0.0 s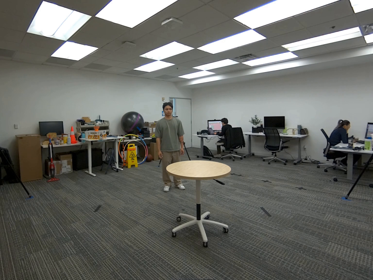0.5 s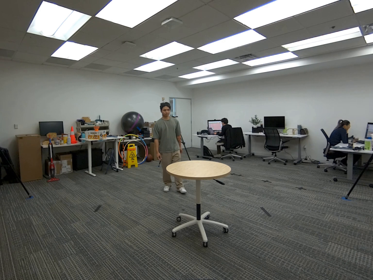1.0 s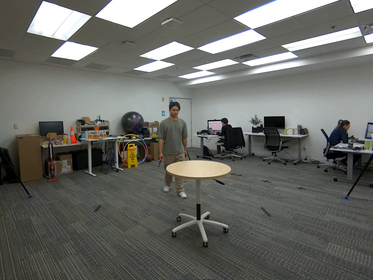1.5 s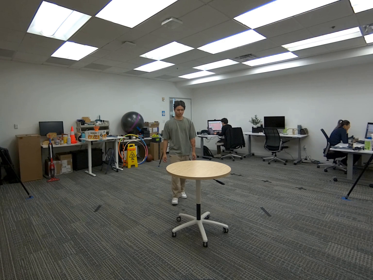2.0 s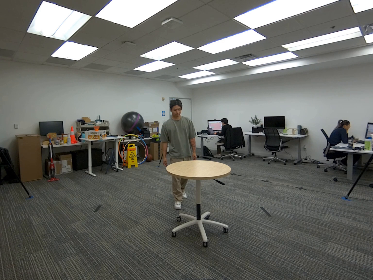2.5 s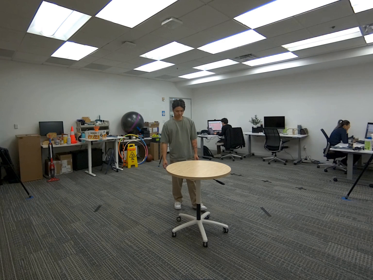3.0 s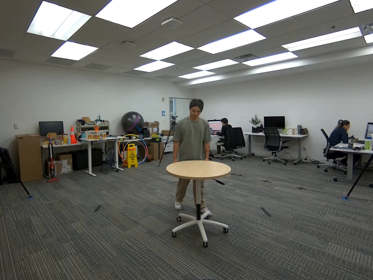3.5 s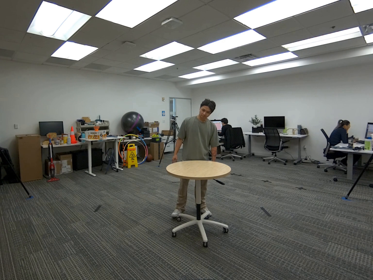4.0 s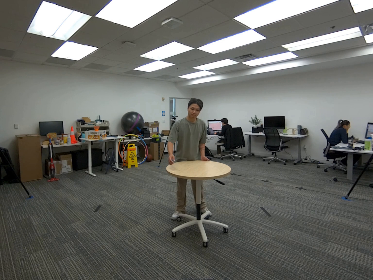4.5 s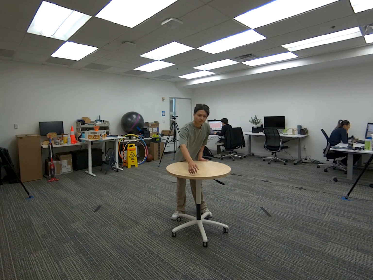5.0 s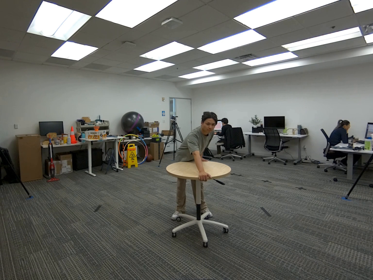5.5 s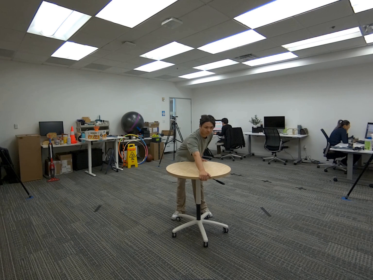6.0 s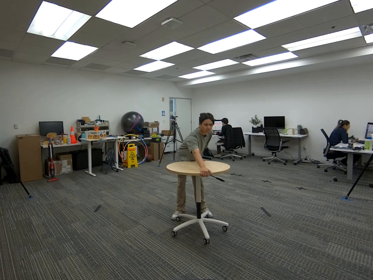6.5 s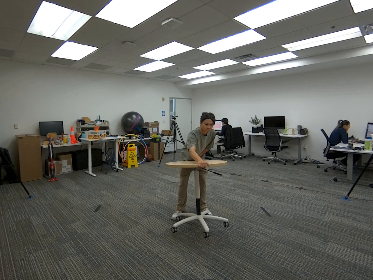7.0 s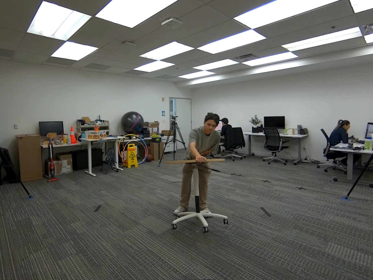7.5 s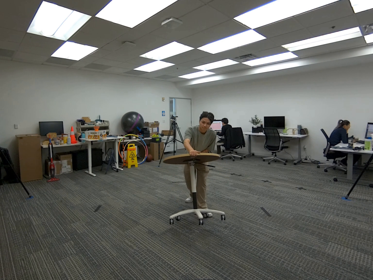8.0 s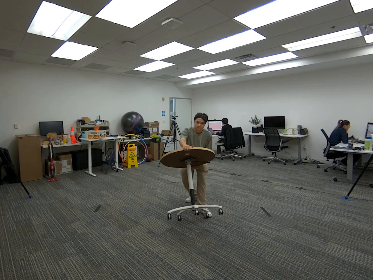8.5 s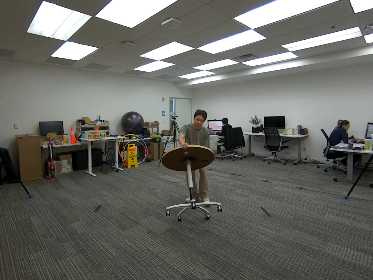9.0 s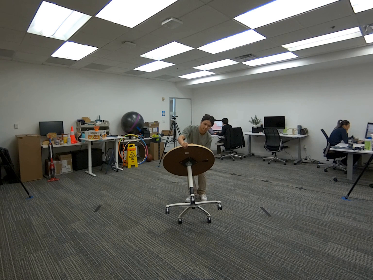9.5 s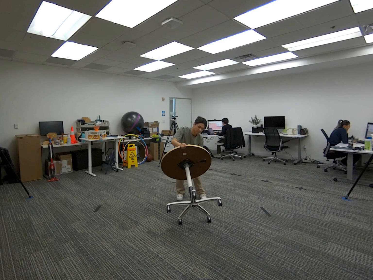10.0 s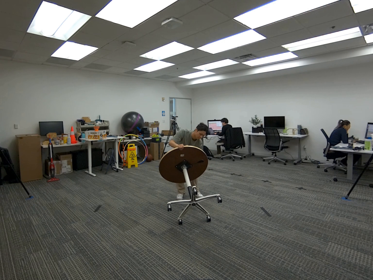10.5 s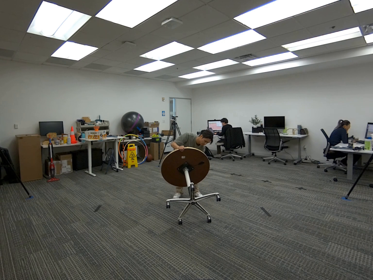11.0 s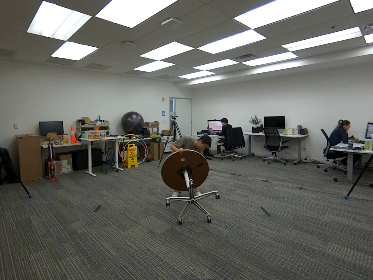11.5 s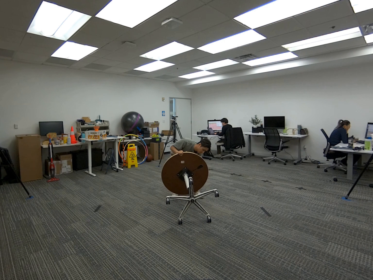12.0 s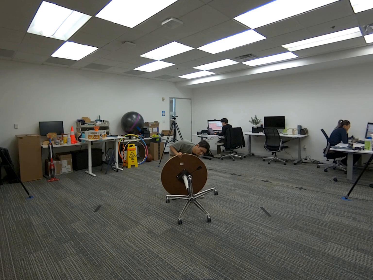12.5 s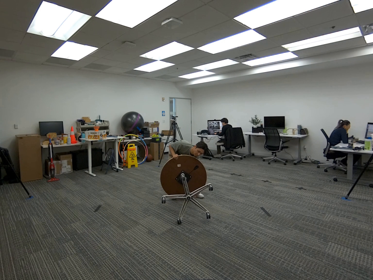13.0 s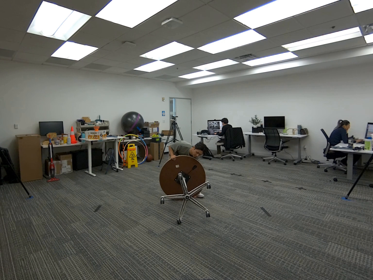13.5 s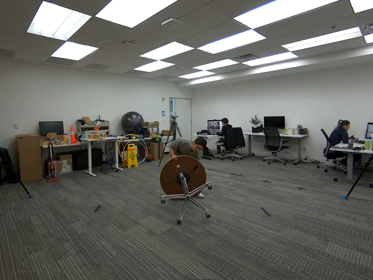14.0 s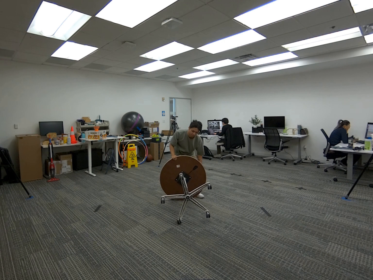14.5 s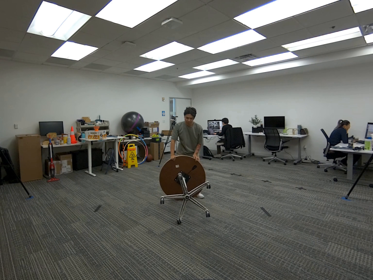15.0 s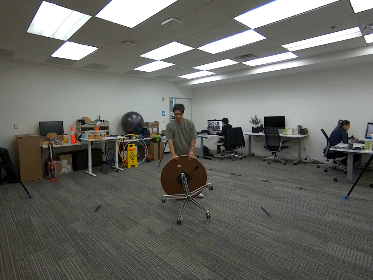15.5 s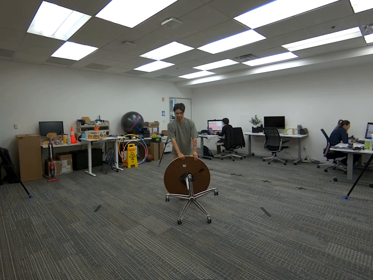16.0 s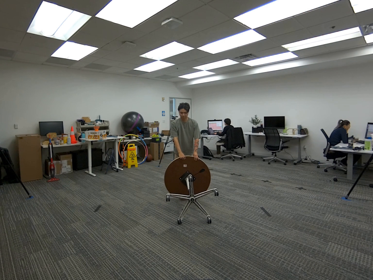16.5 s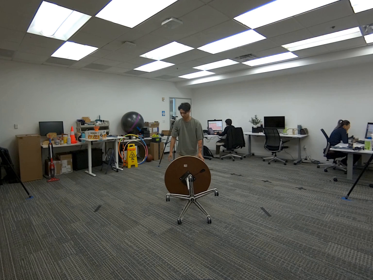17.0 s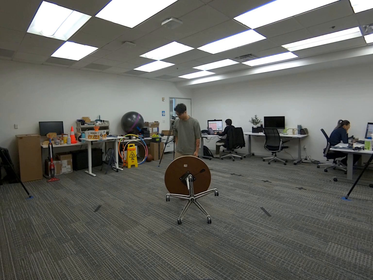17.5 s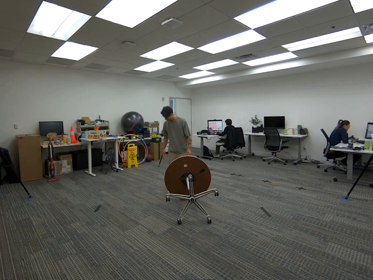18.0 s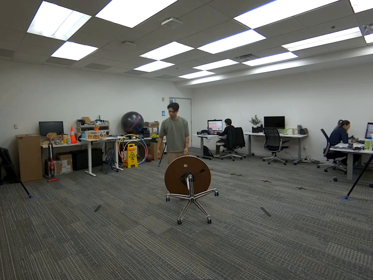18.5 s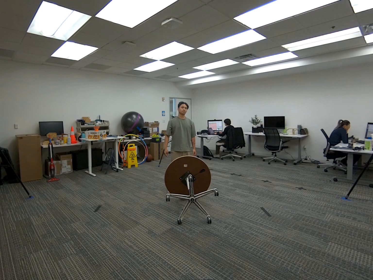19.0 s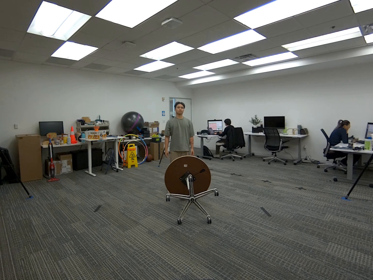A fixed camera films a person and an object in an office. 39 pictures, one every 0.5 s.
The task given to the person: Walk to the round table, grasp the top of the table, and carefully lower it onto its side.
